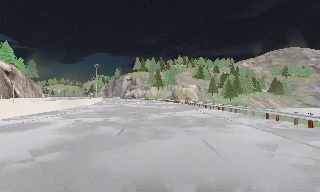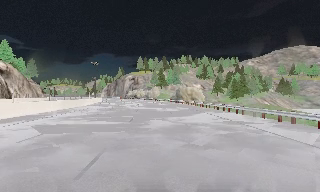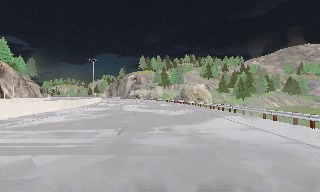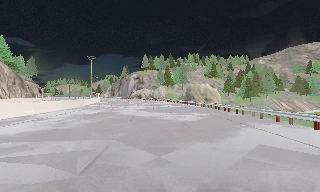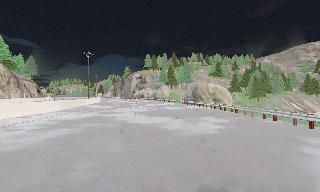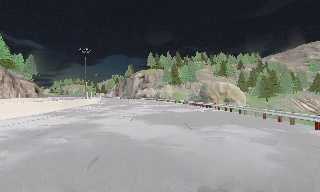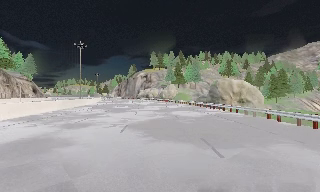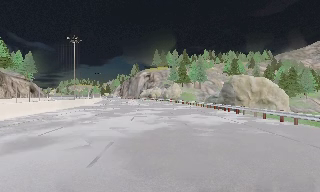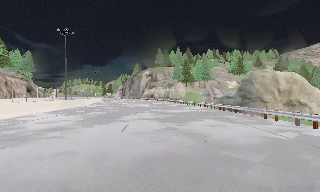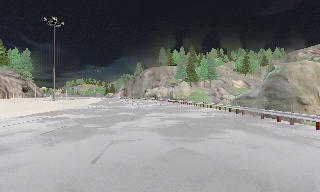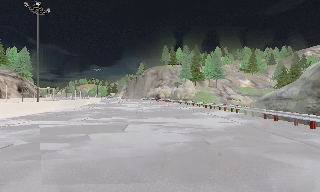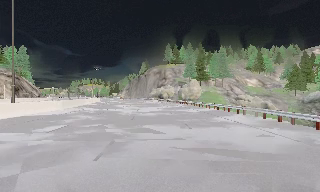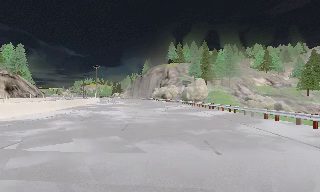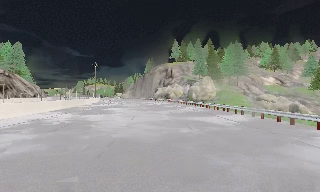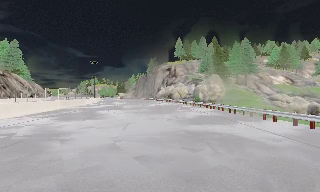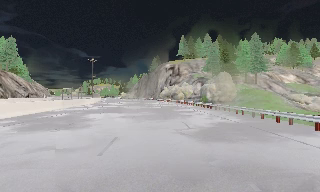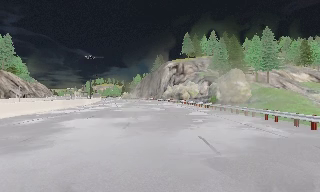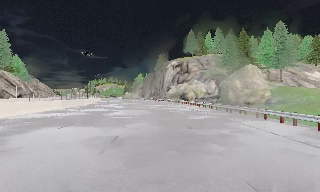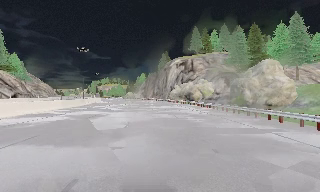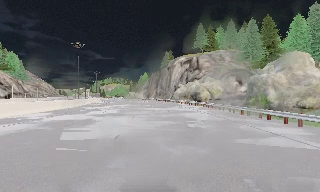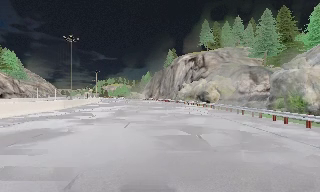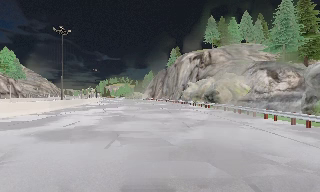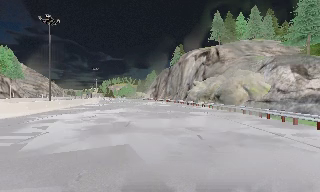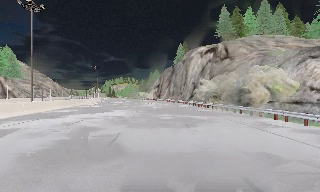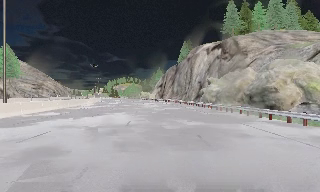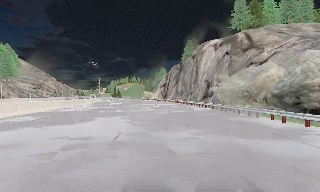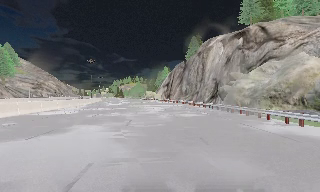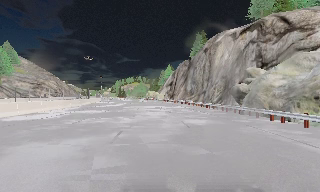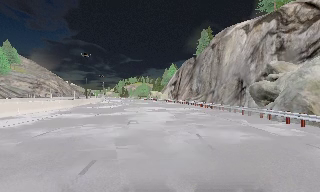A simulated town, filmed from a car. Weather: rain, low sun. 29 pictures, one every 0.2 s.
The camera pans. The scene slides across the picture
to the right.
The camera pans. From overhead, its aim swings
counterclockwise.
0.0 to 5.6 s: The scene slides to the right, as the camera pans about 30 degrees to its left. It travels forward, about 100 m.
The film runs forward here.
